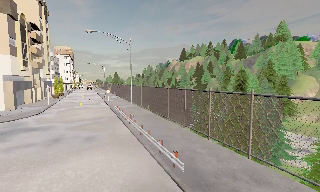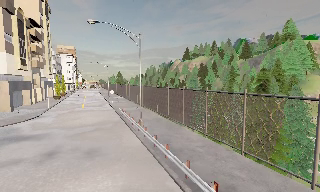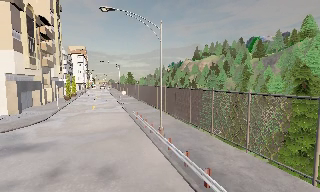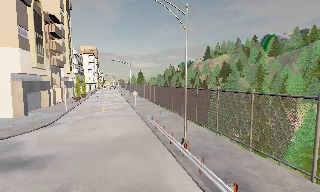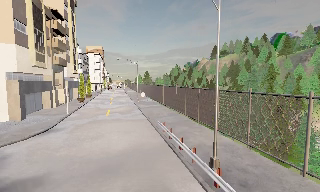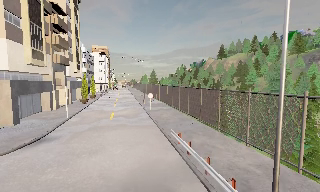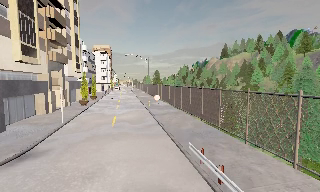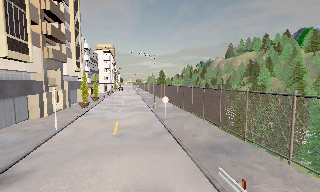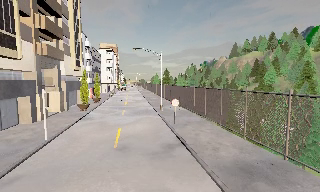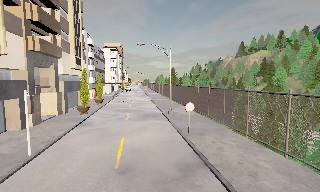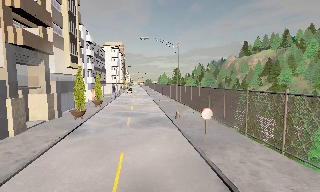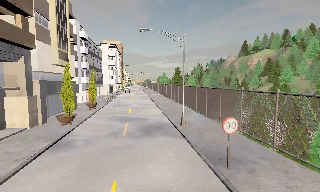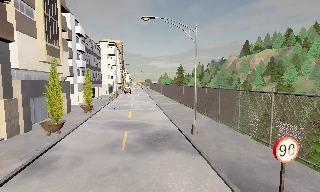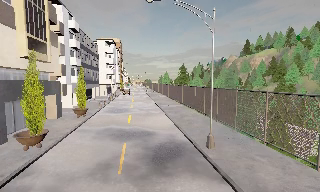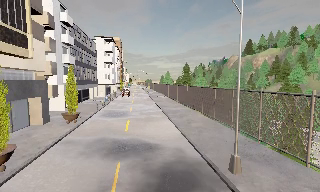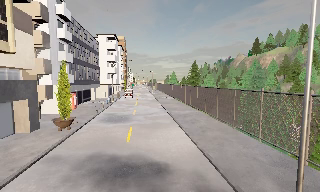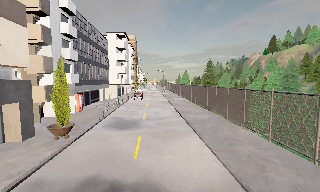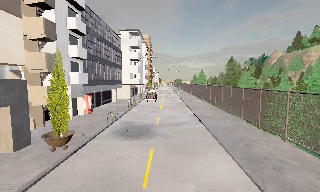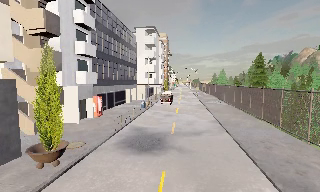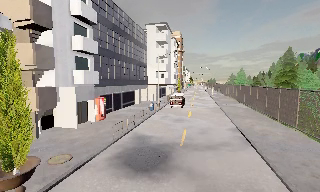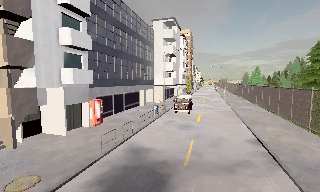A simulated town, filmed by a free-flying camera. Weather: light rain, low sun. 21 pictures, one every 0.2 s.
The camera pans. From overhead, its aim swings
counterclockwise.
The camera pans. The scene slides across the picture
to the right.
0.0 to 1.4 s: The scene slides to the right, as the camera pans about 15 degrees to its left. It travels forward, about 16 m, so what stands in front looms larger.
1.4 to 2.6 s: The camera travels forward, about 14 m, so what stands in front looms larger.
2.6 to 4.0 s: The camera swings to its left by about 25 degrees, and the scene slides to the right. It travels forward, about 16 m, so what stands in front looms larger.
The film runs forward here.
